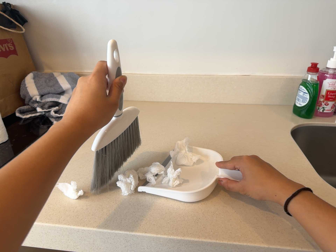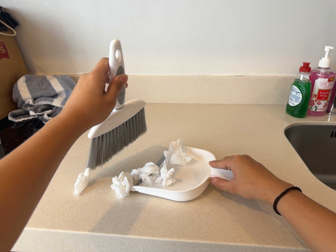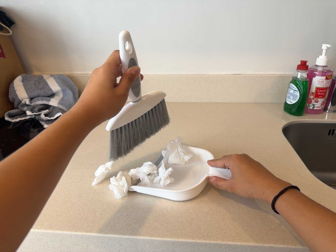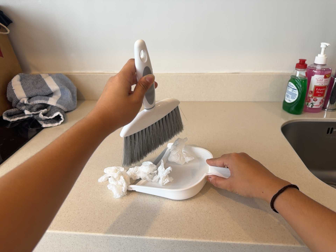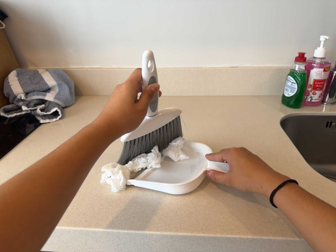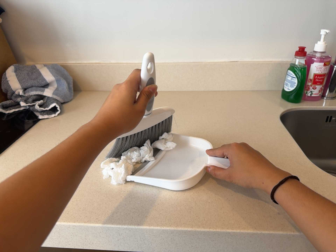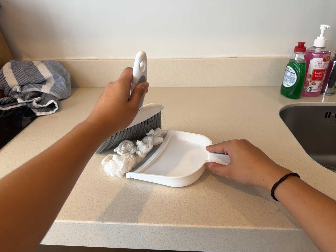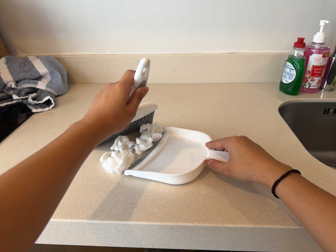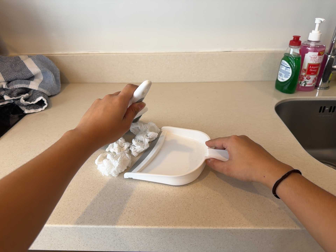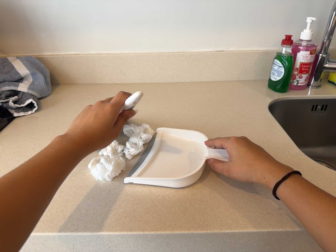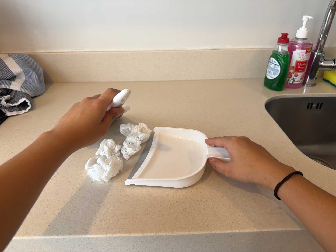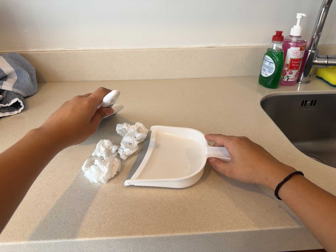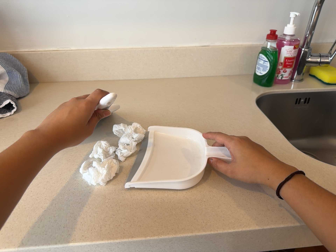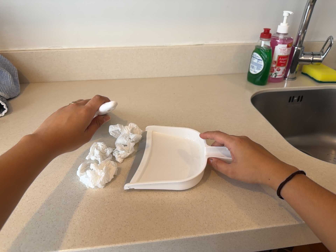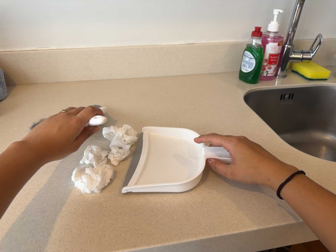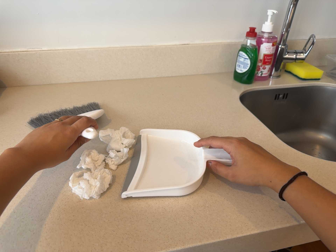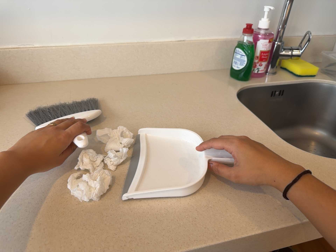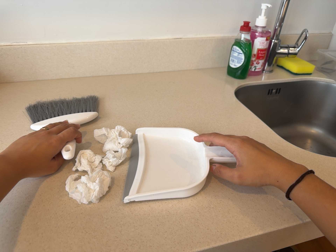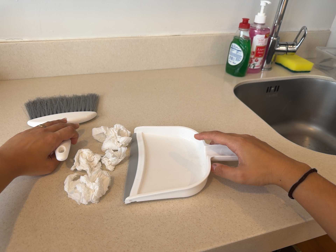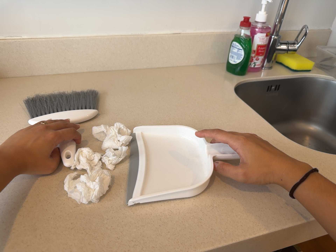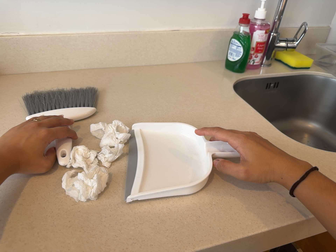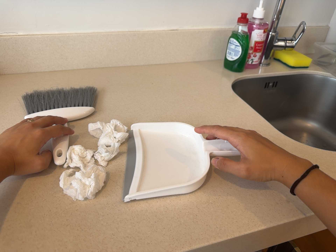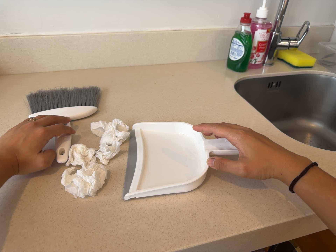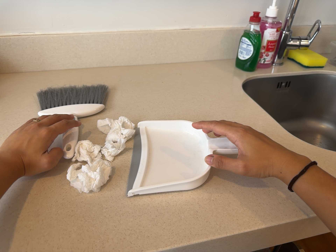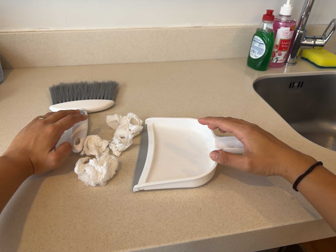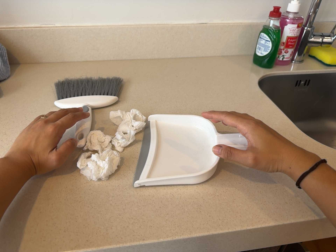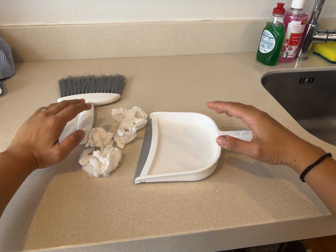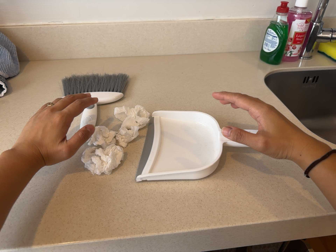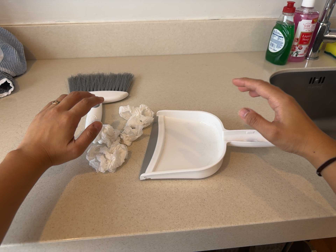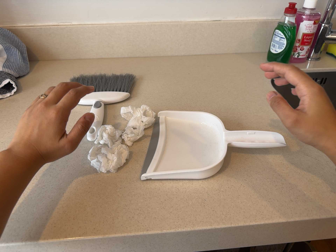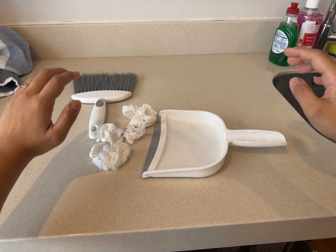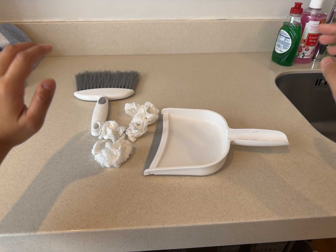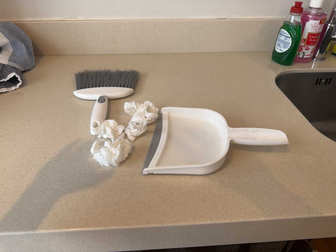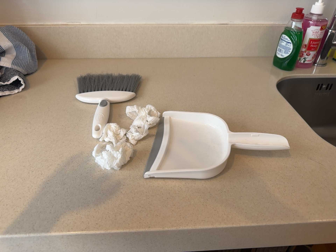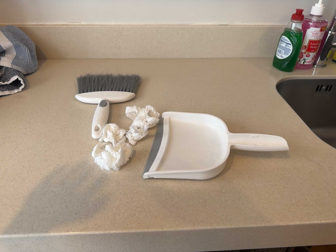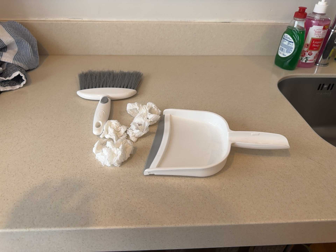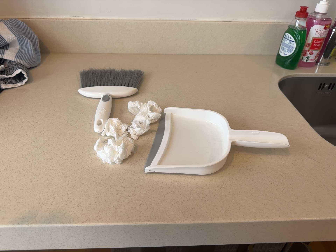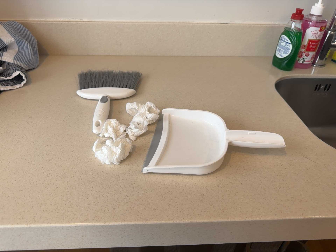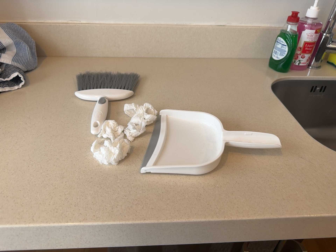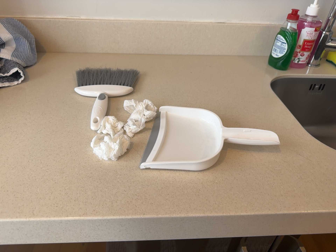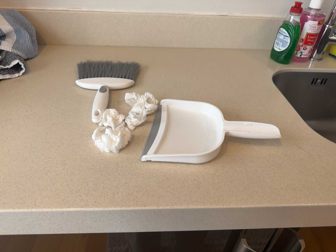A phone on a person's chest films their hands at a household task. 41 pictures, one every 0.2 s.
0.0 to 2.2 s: The camera shifts only a little, or ends up much as it began.
2.2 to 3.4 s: The camera pans to its right by about 10 degrees. It travels to its left, about 8 cm.
3.4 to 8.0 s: The camera swings to its left by about 10 degrees, and the scene slides to the right. It rolls about its line of sight by about 10 degrees, and the scene rotates clockwise.
The film runs backward here.
